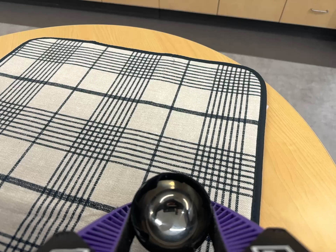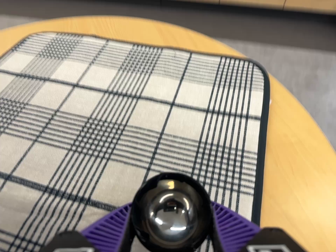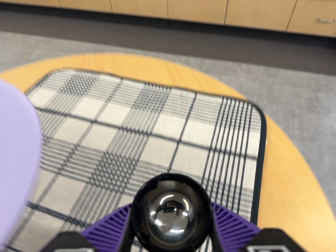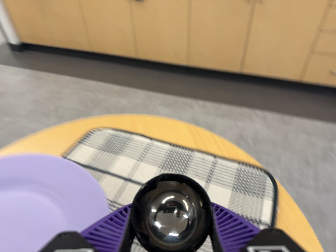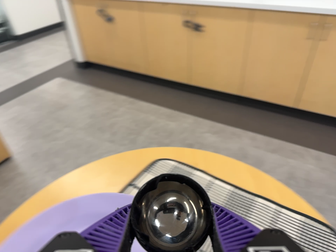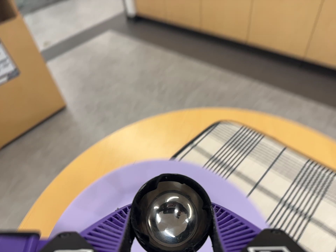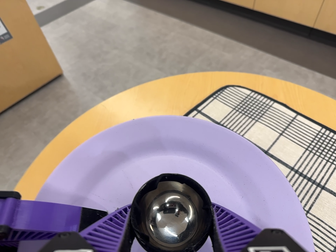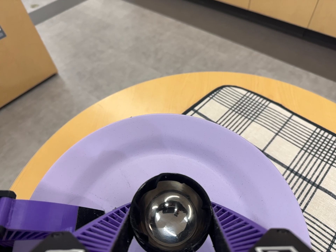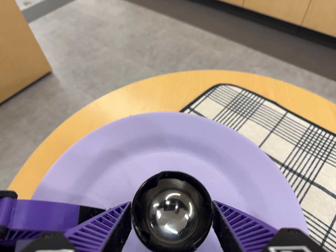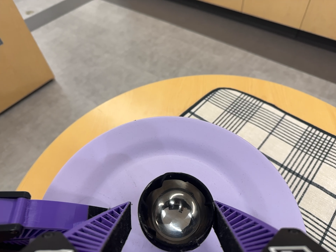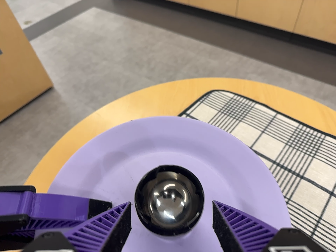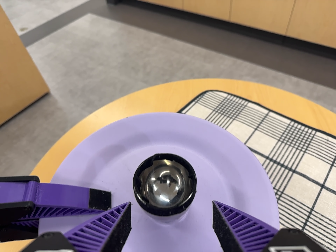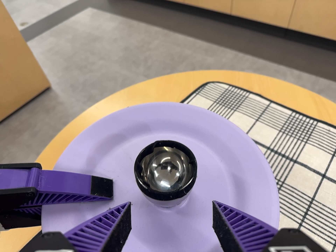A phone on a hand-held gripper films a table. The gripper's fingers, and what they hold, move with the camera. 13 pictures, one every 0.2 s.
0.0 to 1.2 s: The scene slides to the right, as the camera pans about 25 degrees to its left. It travels to its left and toward the top of its view, about 20 cm, so close, fixed things drift to the right. It rolls about its line of sight by about 15 degrees, and the scene rotates clockwise.
1.2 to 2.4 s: The camera travels backward, about 6 cm, so what stands in front gets smaller.
The film runs backward here.
